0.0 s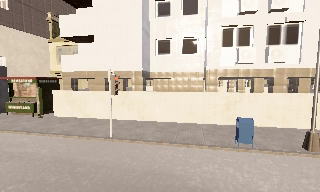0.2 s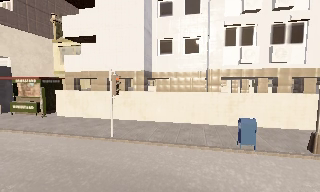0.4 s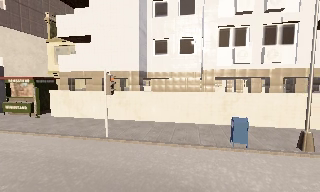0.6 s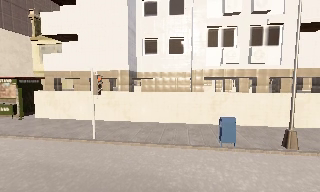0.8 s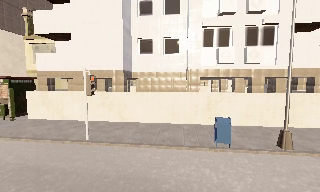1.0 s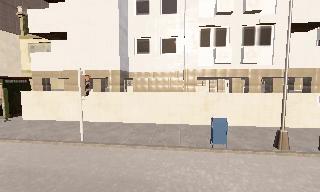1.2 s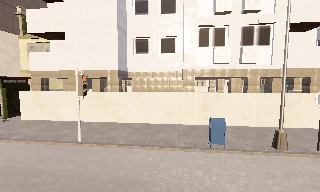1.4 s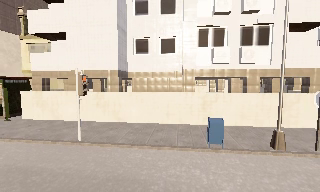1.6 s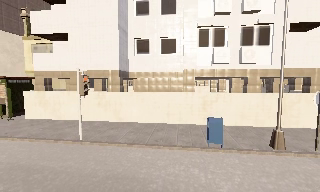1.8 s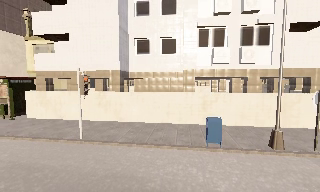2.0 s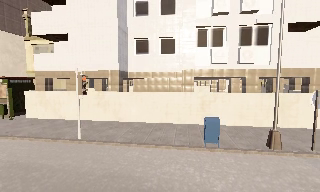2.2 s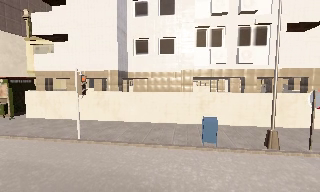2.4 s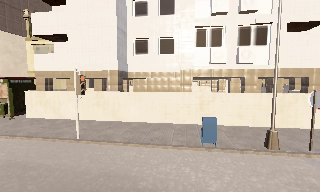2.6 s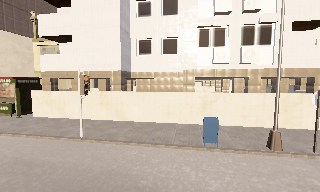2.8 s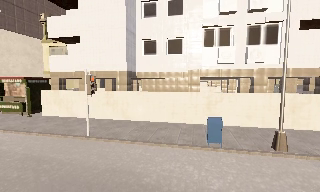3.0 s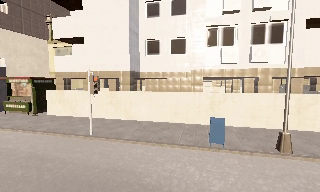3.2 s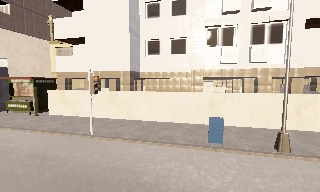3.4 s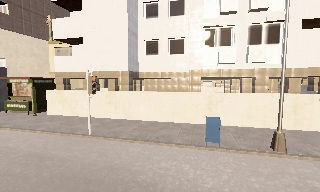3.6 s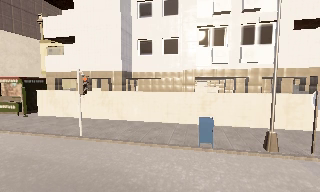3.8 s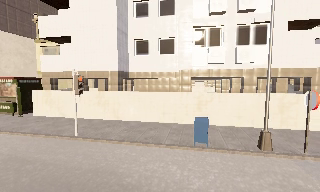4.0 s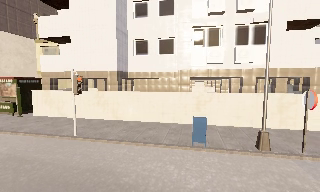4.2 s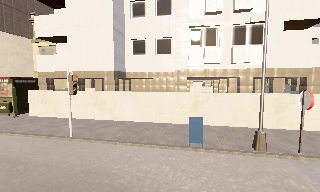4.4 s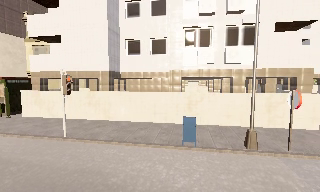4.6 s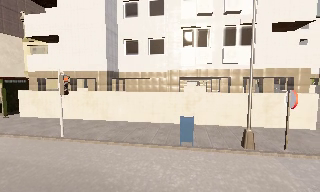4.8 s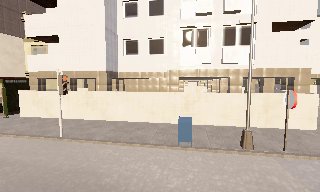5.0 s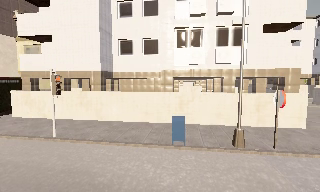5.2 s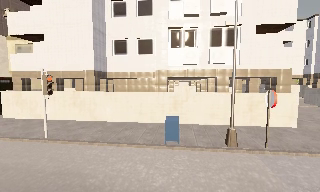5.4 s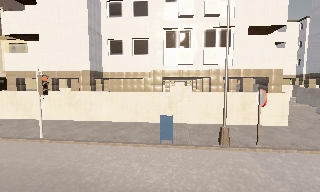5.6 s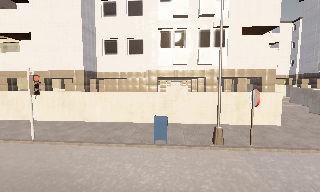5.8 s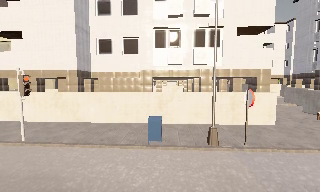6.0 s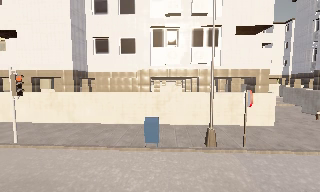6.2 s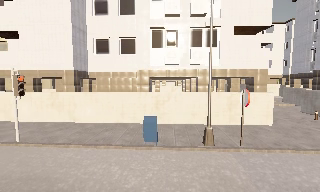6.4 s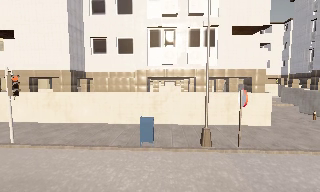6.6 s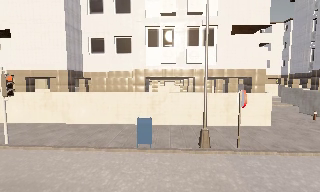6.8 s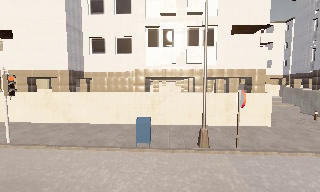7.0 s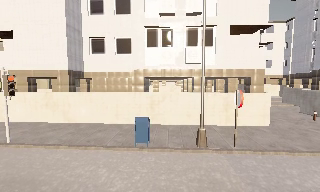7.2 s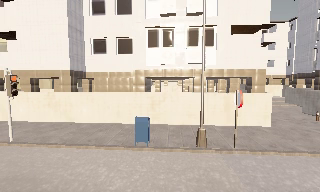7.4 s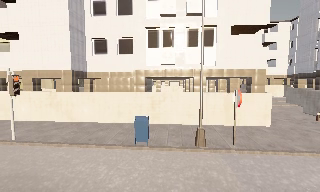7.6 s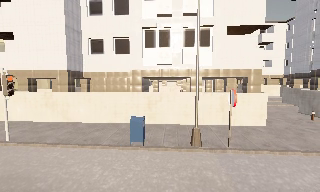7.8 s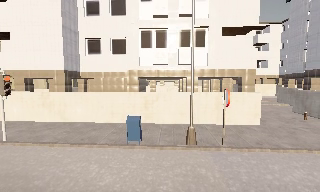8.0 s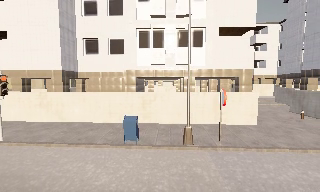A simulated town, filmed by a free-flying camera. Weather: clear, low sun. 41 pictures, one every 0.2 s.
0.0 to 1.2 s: The camera travels to its right, about 0.5 m, so close, fixed things drift to the left.
1.2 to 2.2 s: The camera shifts only a little, or ends up much as it began.
2.2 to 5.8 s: The camera travels to its right, about 1.5 m, so close, fixed things drift to the left.
5.8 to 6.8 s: The camera shifts only a little, or ends up much as it began.
6.8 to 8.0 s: The camera travels to its right, about 0.5 m, so close, fixed things drift to the left.
The film runs forward here.
